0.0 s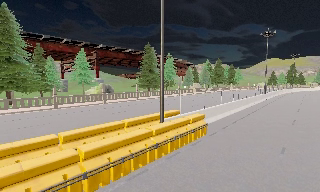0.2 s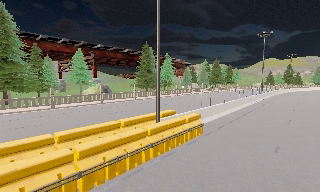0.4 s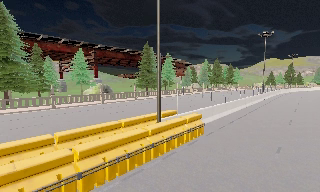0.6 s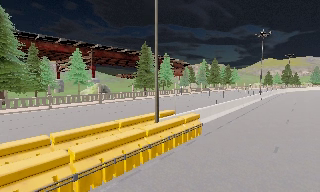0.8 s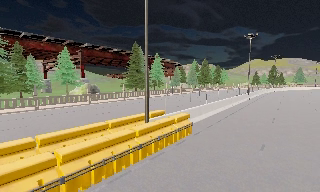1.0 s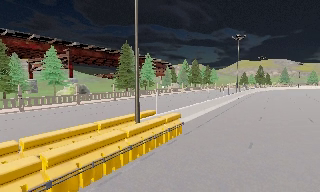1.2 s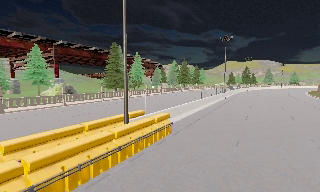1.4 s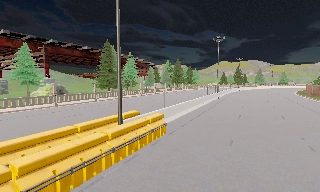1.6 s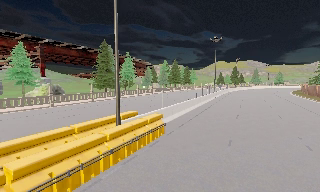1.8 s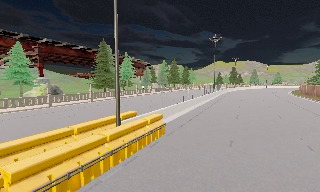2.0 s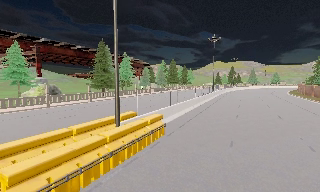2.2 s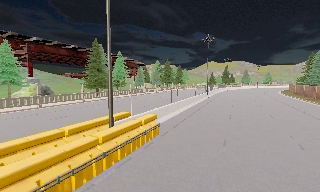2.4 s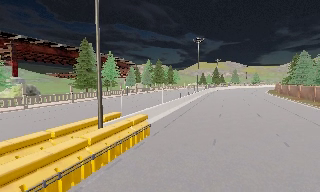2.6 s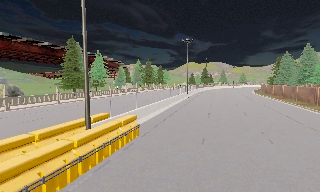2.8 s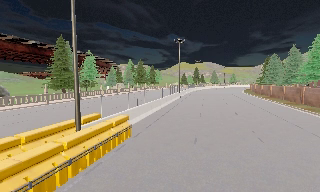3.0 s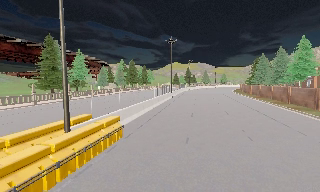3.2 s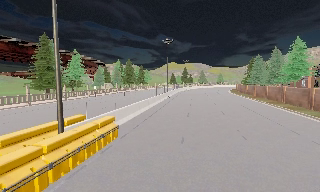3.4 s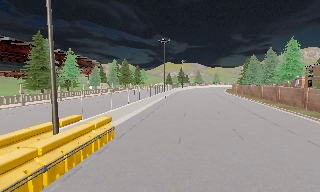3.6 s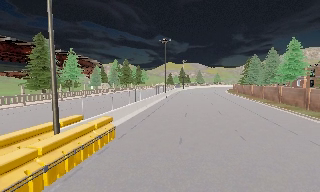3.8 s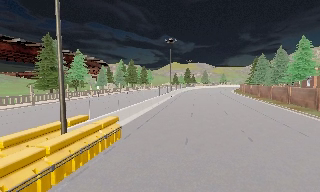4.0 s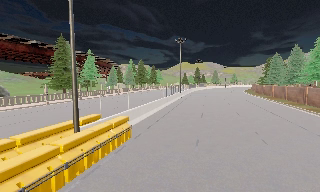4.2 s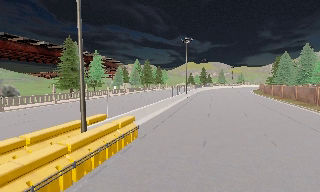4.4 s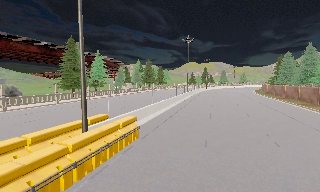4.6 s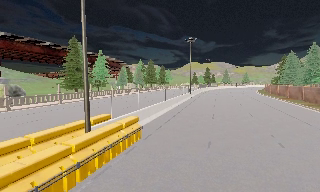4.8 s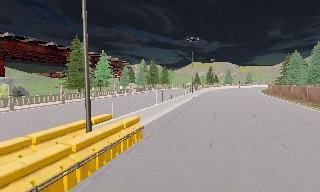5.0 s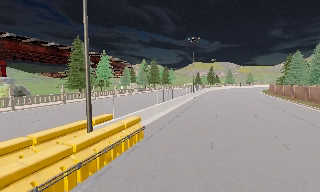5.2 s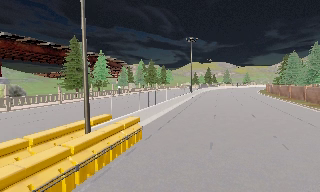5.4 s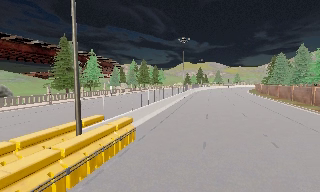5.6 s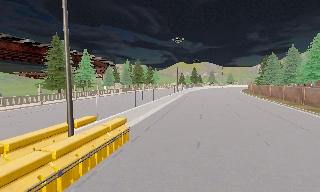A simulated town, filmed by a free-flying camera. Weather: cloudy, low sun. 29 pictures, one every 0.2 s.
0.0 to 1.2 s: The scene slides to the left, as the camera pans about 10 degrees to its right.
1.2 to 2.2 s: The camera shifts only a little, or ends up much as it began.
2.2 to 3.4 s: The camera pans to its right, which is clockwise from overhead, by about 15 degrees.
3.4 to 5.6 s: The camera travels forward, about 0.5 m, so what stands in front looms larger.
The film runs forward here.
